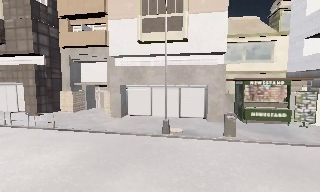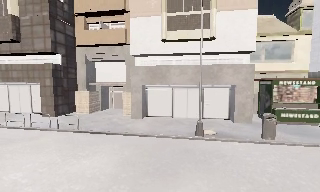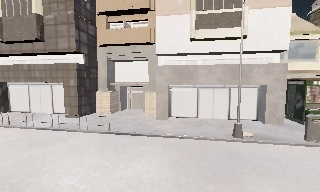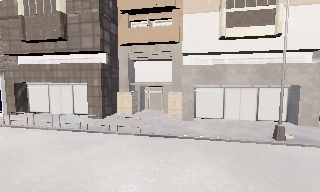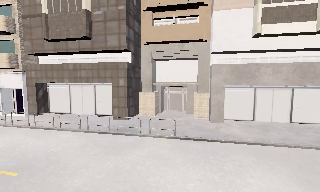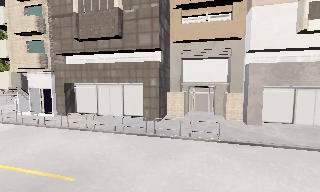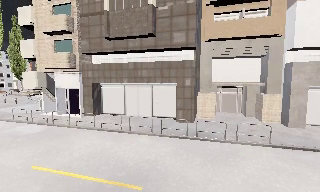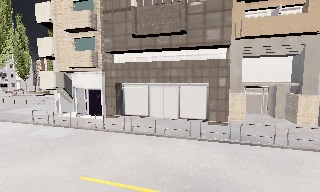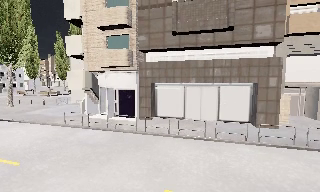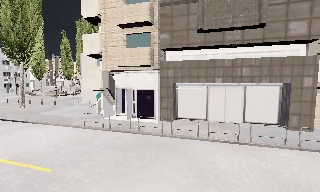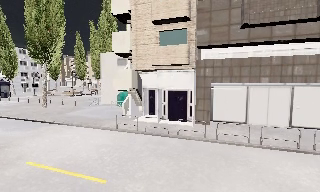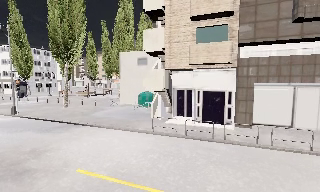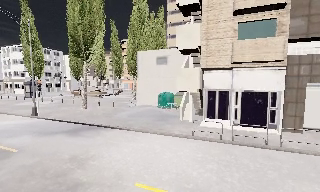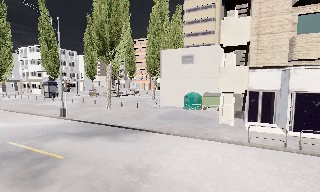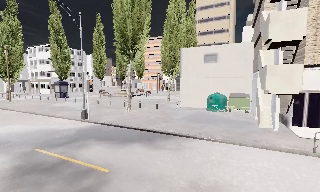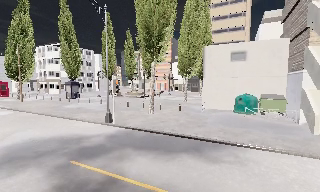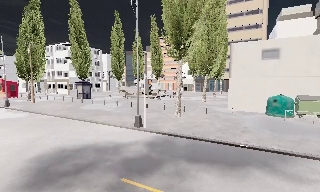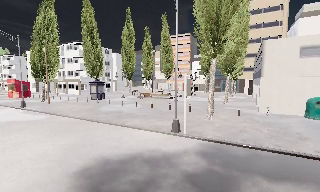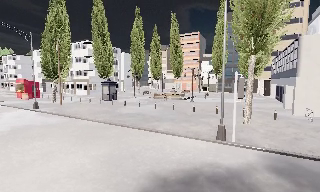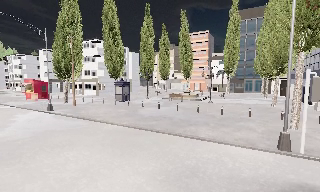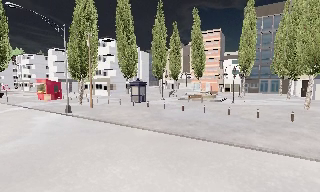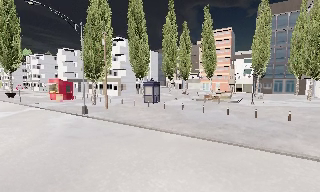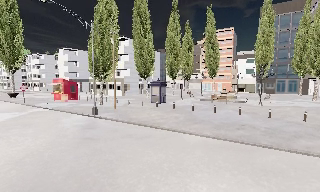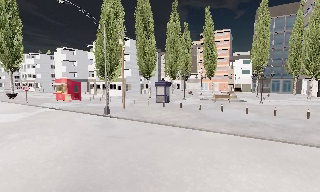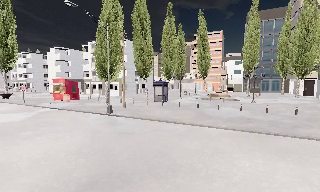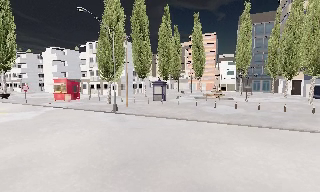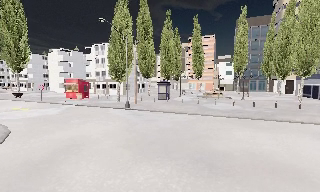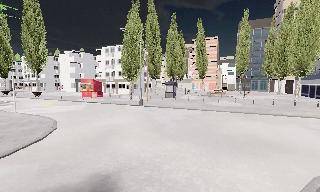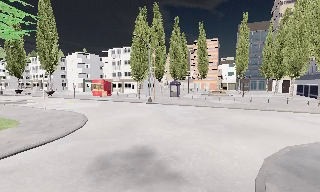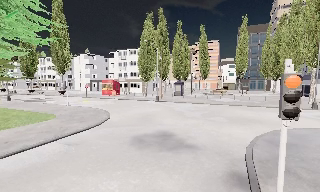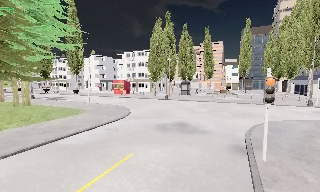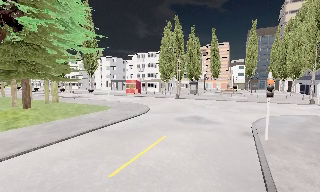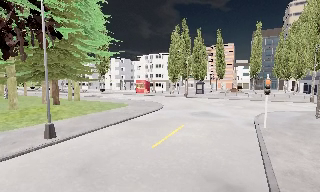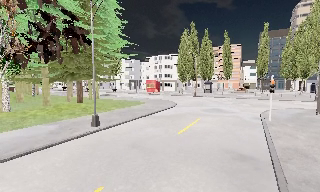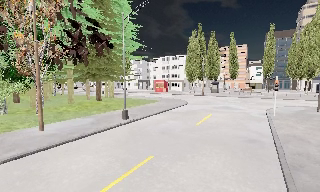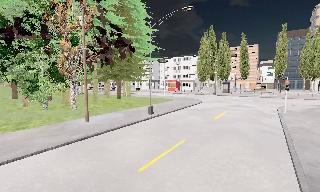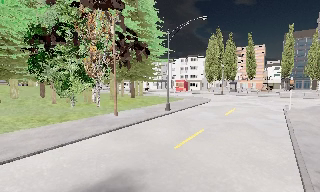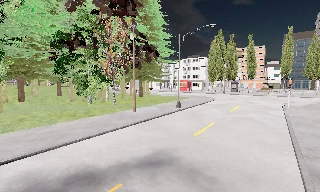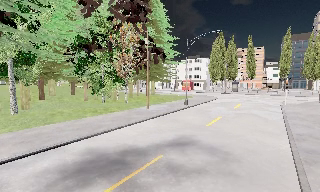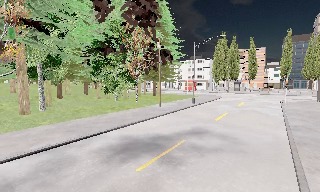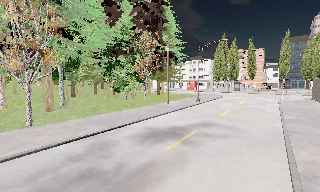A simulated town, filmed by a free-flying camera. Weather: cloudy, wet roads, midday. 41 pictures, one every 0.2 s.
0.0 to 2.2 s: The camera swings to its left by about 10 degrees, and the scene slides to the right. It travels to its left, about 20 m, so close, fixed things drift to the right.
2.2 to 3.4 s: The camera travels to its left and forward, about 13 m, so close, fixed things drift to the right.
3.4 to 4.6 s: The camera travels to its left and forward, about 10 m, so close, fixed things drift to the right. It loses speed.
4.6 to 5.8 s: The camera travels backward and to its left, about 12 m, so what stands in front gets smaller. It gains speed.
5.8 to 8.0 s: The camera swings to its left by about 10 degrees, and the scene slides to the right. It travels backward and to its left, about 25 m, so what stands in front gets smaller.
The film runs backward here.
